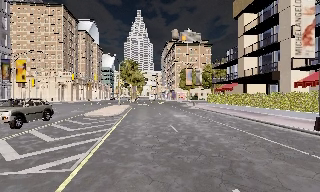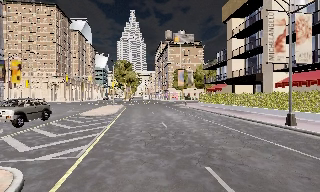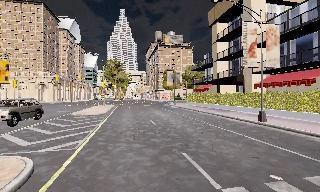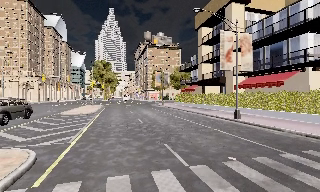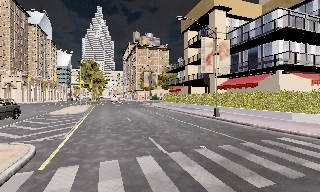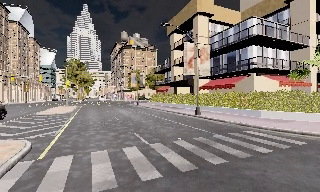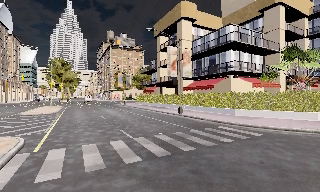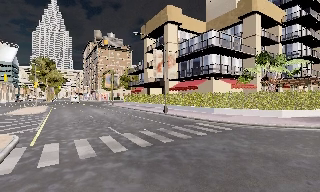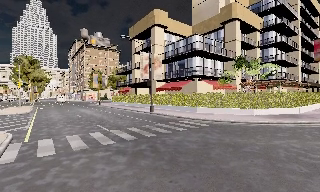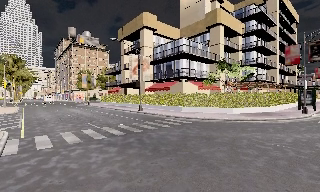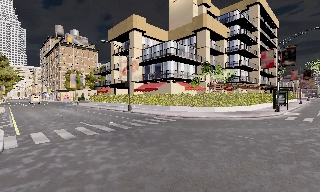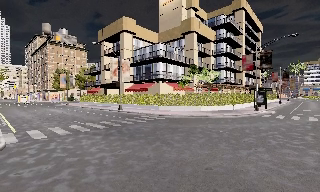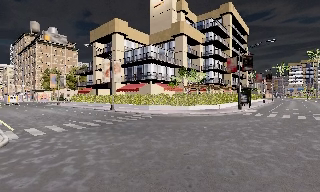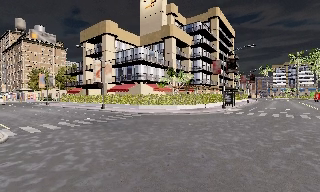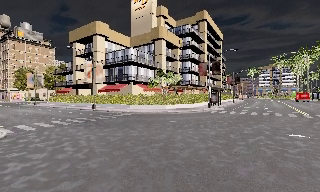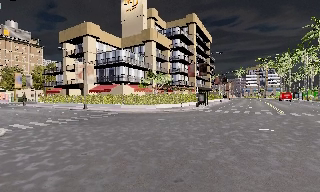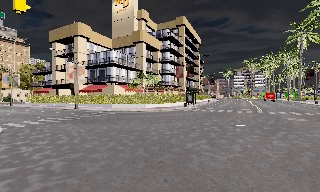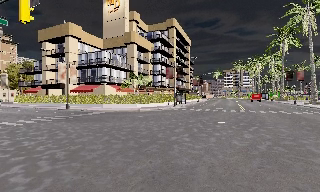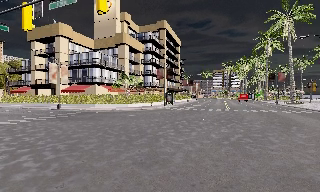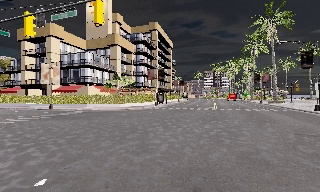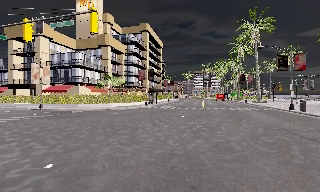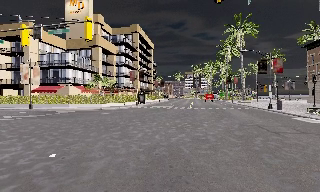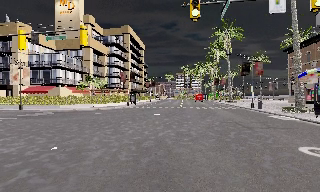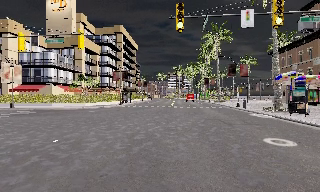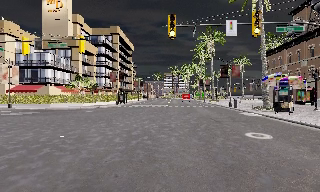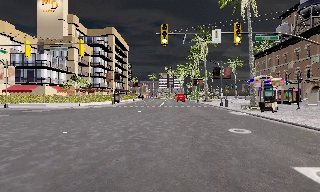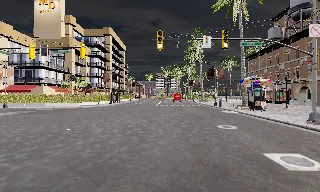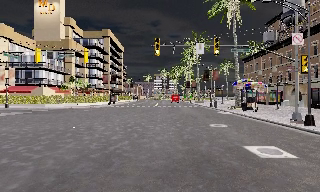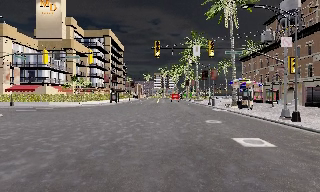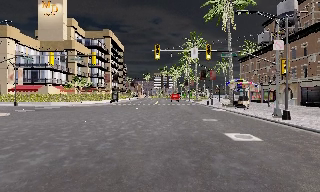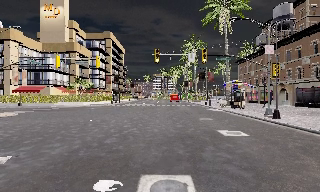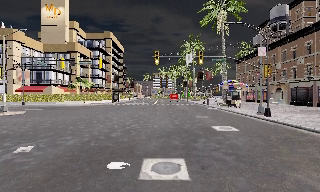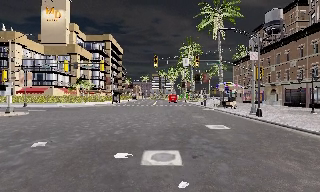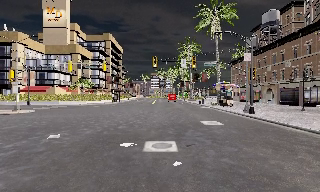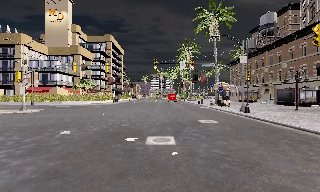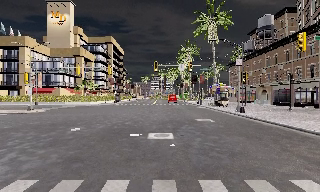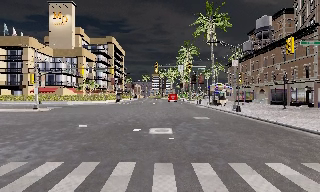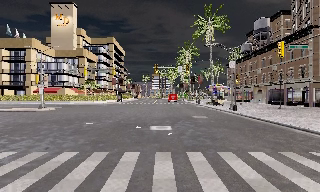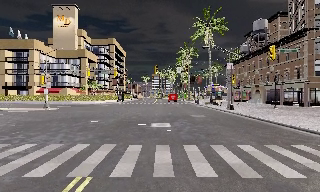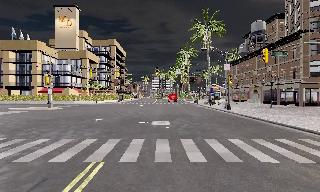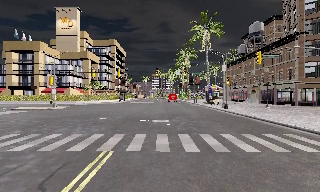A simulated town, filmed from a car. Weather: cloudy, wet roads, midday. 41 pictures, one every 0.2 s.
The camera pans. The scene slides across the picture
to the left.
The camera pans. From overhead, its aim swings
clockwise.
0.0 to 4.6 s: The scene slides to the left, as the camera pans about 80 degrees to its right. It travels backward, about 25 m.
4.6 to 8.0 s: The camera travels backward, about 15 m, so what stands in front gets smaller.
The film runs backward here.
